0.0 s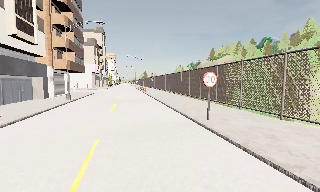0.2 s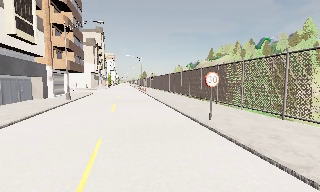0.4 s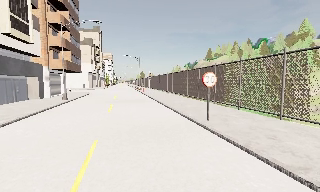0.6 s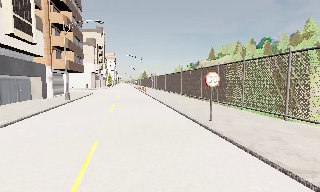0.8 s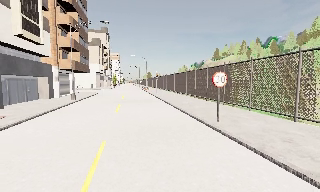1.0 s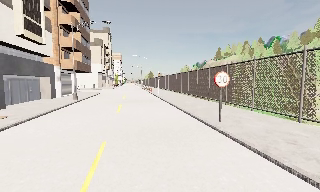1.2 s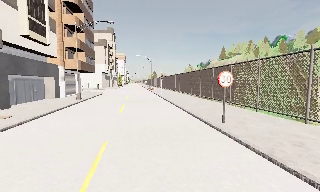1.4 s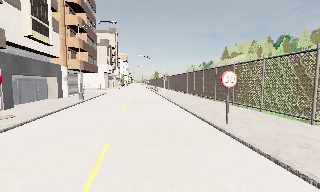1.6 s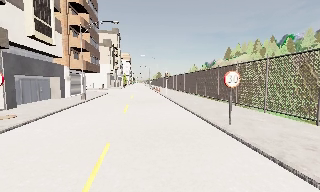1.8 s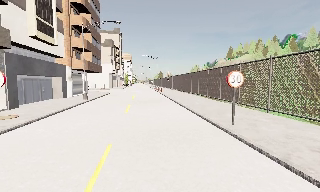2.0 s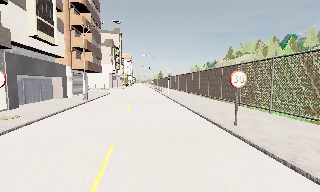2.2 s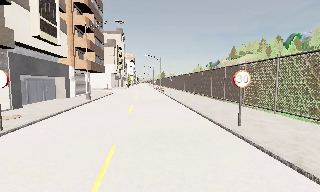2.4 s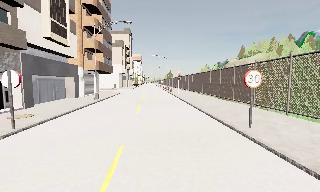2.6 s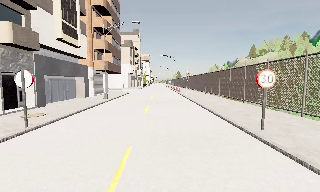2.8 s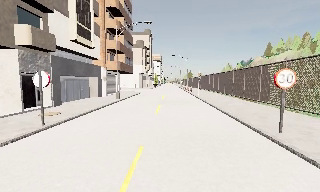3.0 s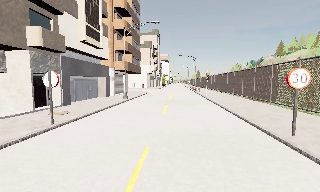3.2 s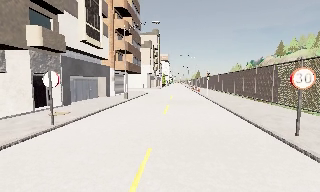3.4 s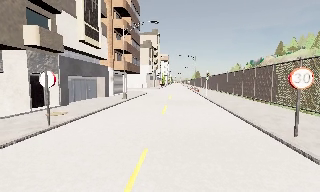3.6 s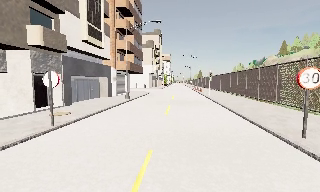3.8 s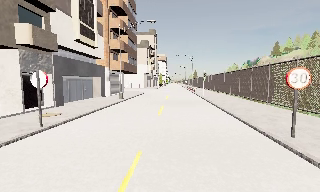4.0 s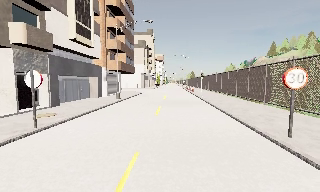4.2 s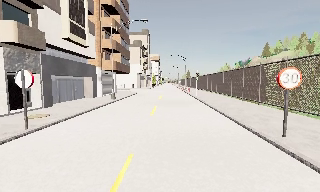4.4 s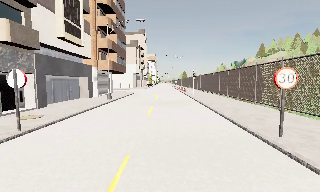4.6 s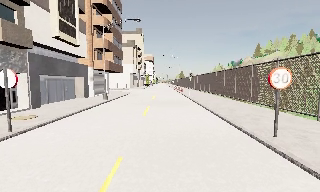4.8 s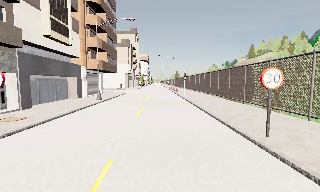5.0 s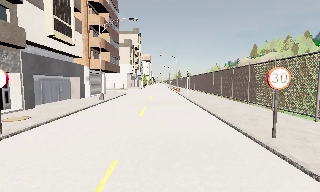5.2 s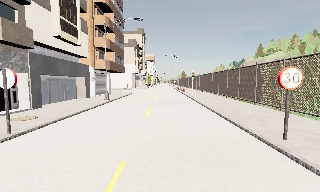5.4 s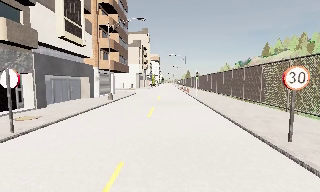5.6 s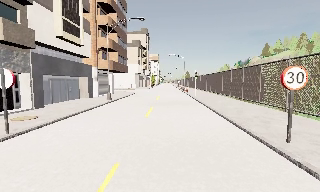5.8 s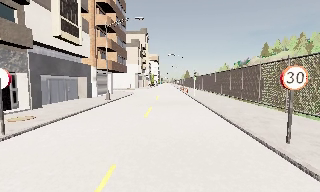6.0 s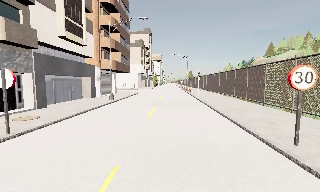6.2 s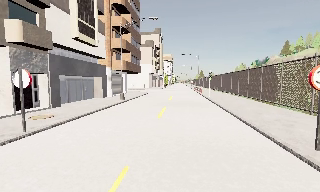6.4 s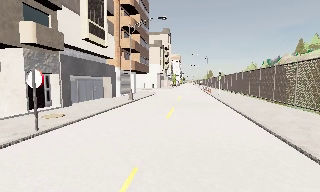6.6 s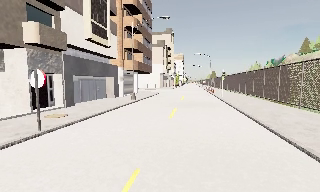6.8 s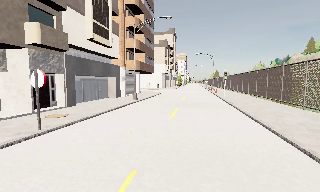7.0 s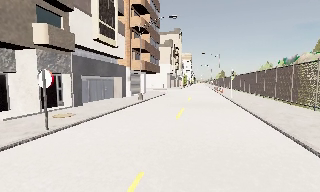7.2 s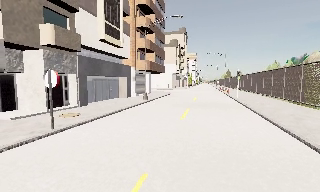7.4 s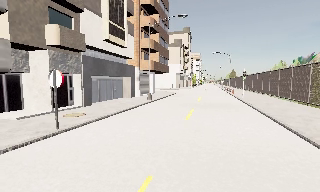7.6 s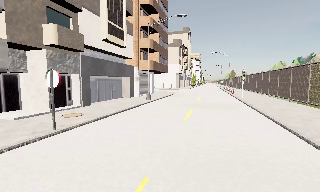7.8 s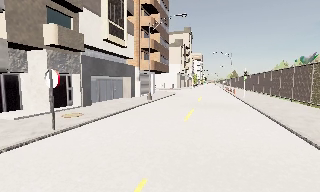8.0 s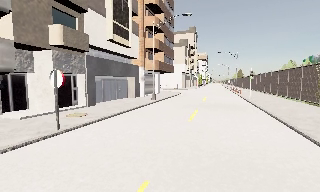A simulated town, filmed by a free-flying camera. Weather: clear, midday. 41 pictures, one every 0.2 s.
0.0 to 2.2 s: The camera travels forward, about 1 m, so what stands in front looms larger.
2.2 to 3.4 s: The scene slides to the right, as the camera pans about 10 degrees to its left.
3.4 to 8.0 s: The camera pans to its left, which is counterclockwise from overhead, by about 15 degrees. It travels forward, about 1.5 m, so what stands in front looms larger.
The film runs forward here.
